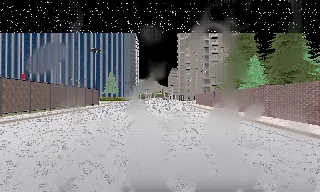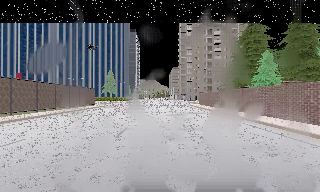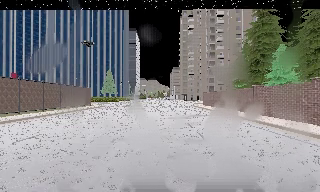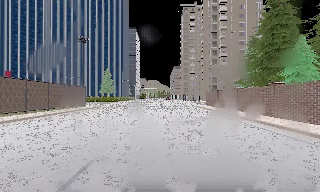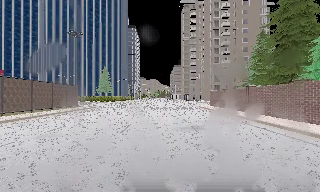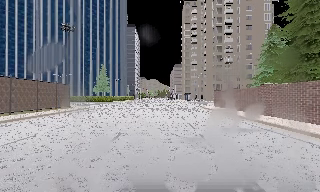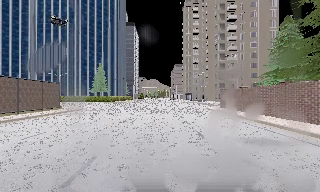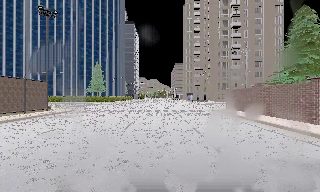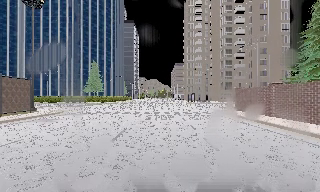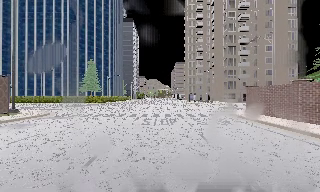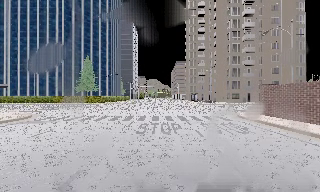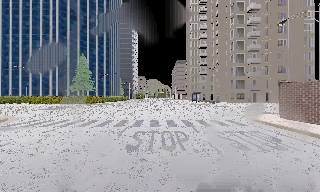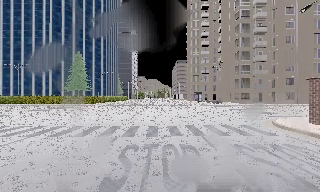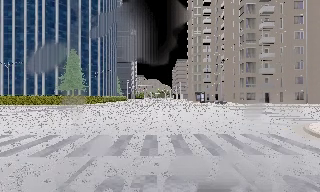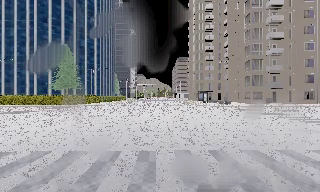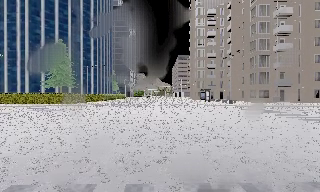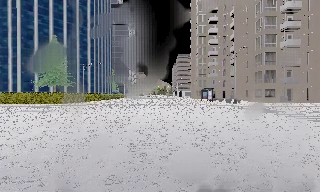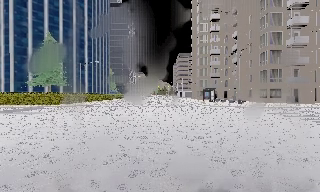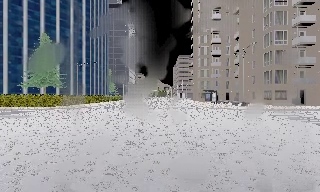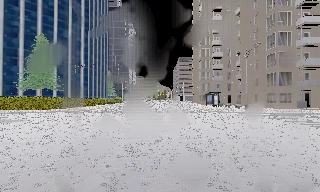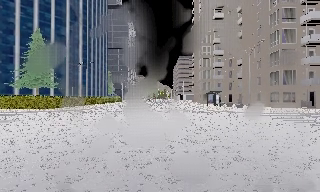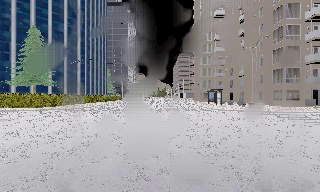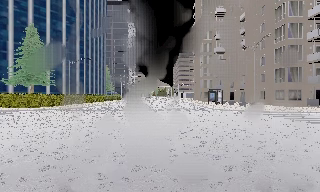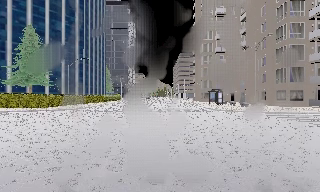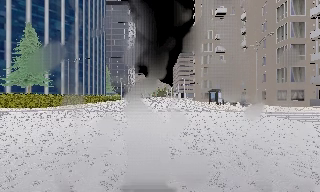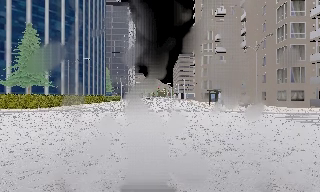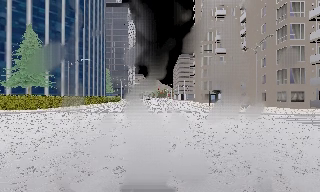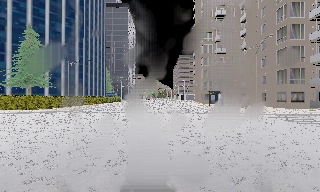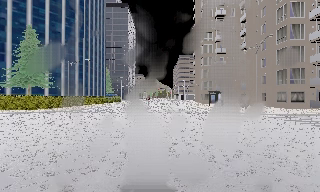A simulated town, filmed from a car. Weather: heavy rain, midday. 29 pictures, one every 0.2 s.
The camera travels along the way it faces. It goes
forward.
0.0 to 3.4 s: The camera travels forward, about 35 m, so what stands in front looms larger.
3.4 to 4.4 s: The camera travels forward, about 3.5 m, so what stands in front looms larger. It loses speed.
4.4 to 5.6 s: The camera shifts only a little, or ends up much as it began.
The film runs forward here.
